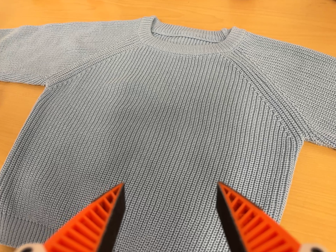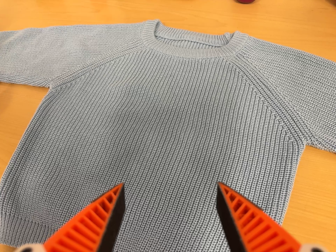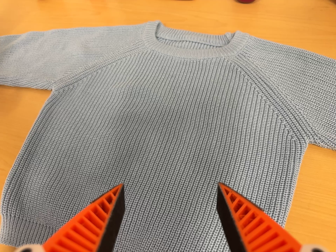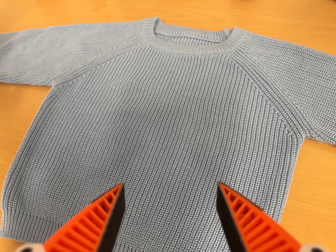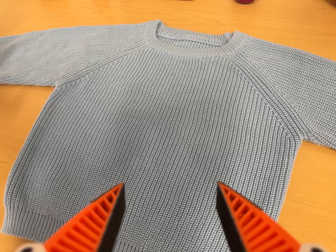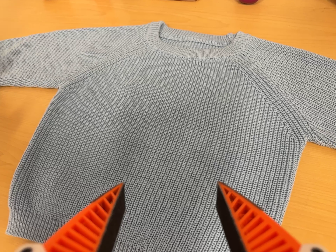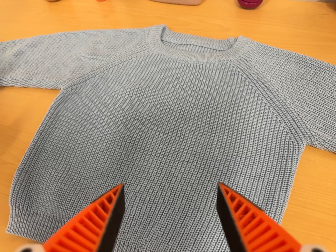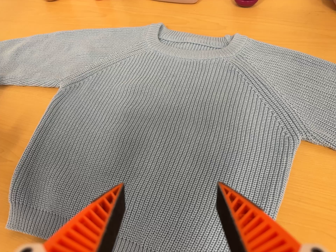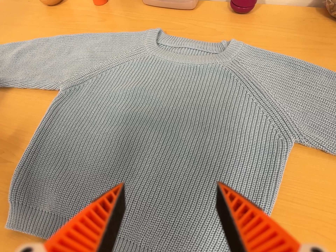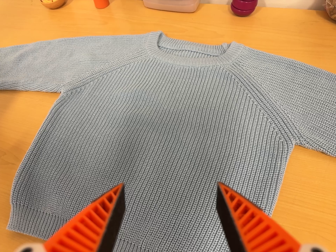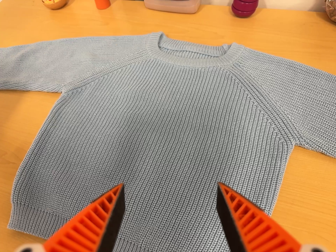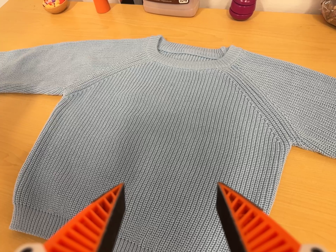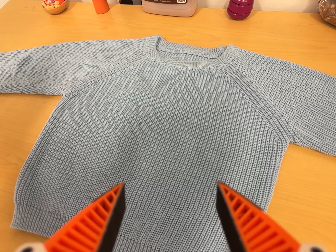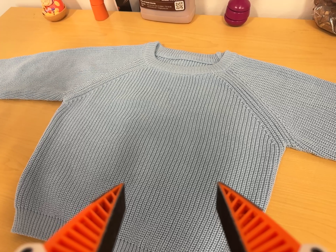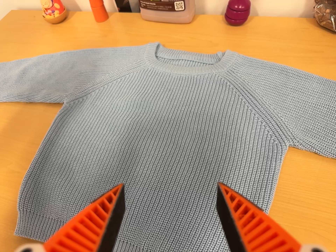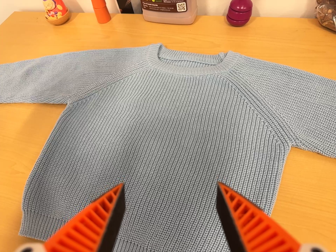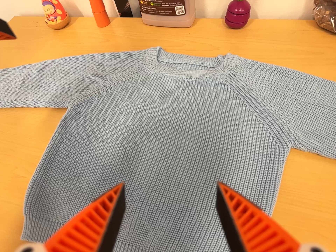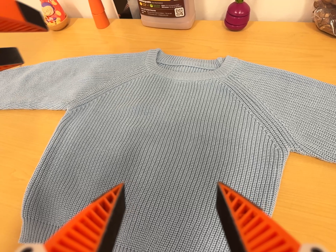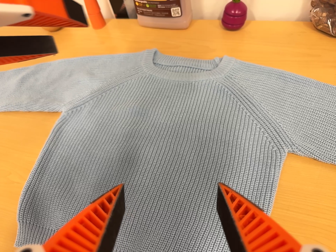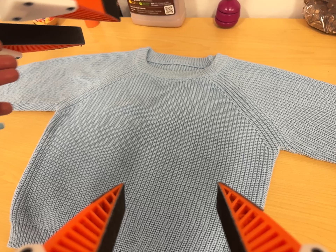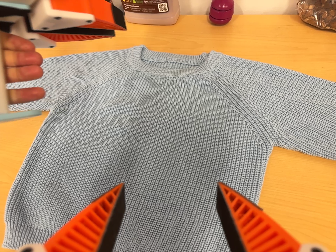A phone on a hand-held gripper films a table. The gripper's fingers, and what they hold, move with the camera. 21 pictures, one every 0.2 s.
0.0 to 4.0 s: The camera travels backward, about 6 cm, so what stands in front gets smaller.
The film runs backward here.
